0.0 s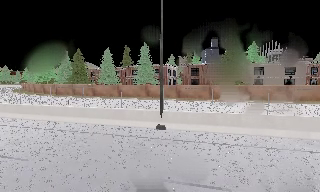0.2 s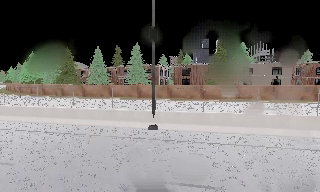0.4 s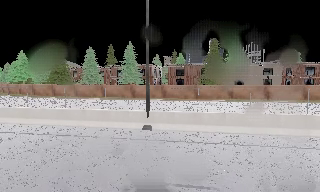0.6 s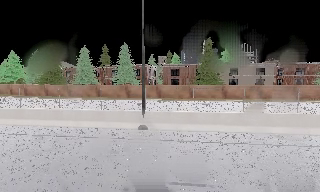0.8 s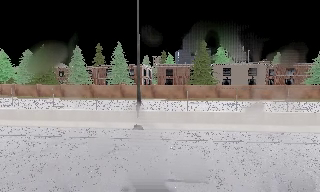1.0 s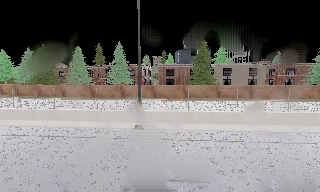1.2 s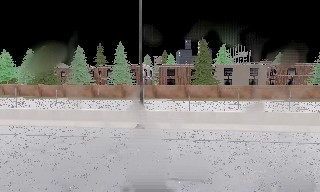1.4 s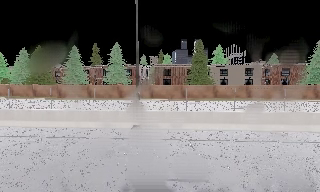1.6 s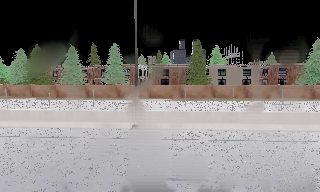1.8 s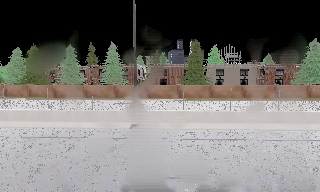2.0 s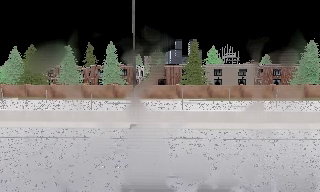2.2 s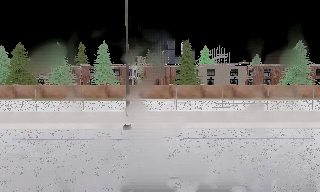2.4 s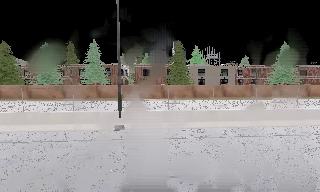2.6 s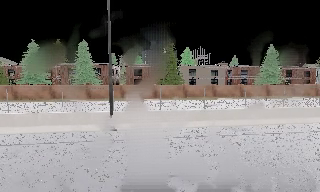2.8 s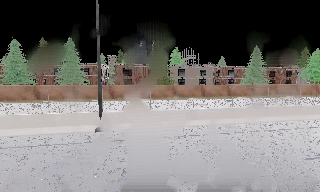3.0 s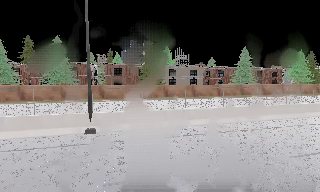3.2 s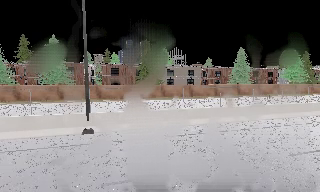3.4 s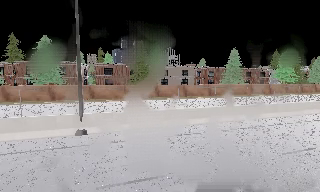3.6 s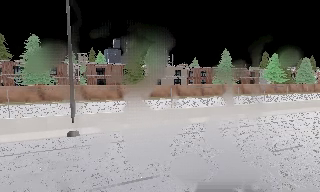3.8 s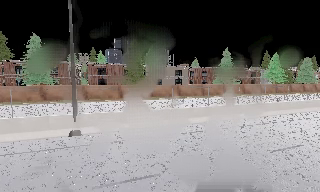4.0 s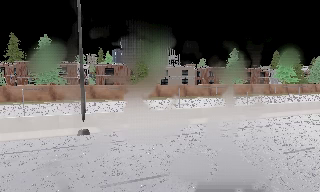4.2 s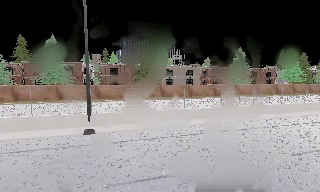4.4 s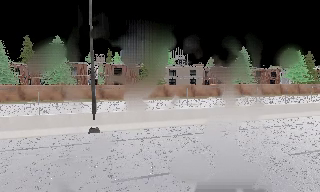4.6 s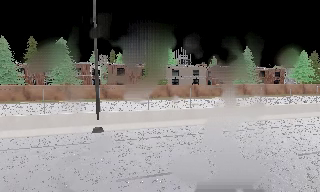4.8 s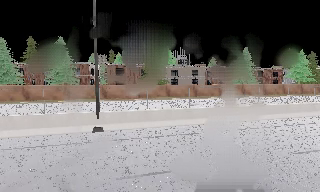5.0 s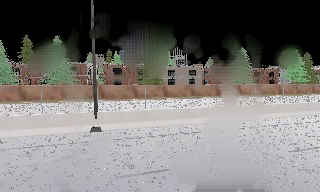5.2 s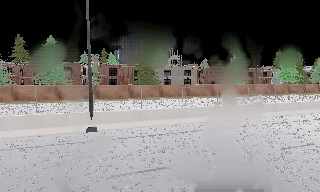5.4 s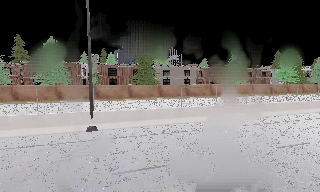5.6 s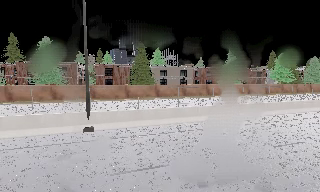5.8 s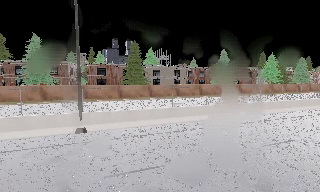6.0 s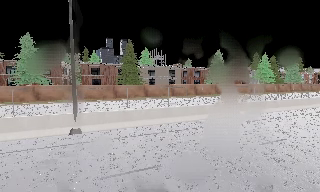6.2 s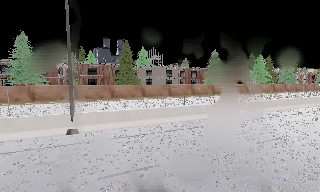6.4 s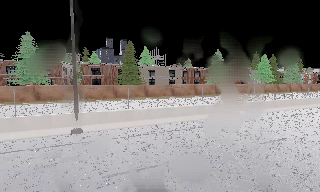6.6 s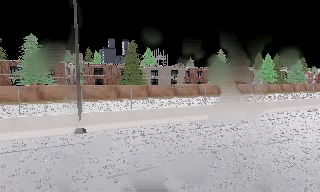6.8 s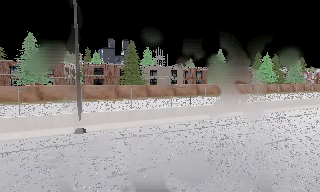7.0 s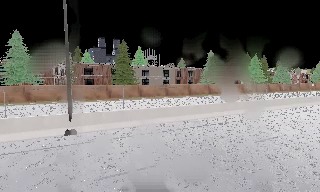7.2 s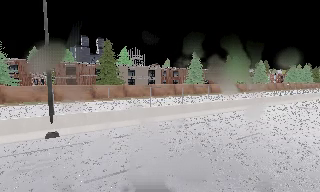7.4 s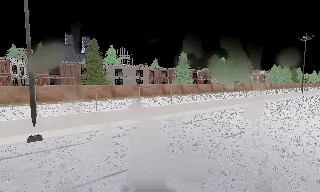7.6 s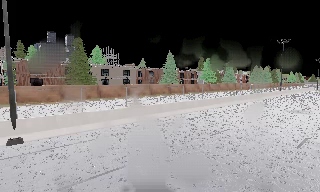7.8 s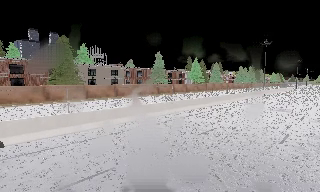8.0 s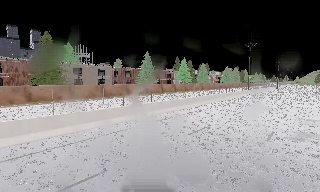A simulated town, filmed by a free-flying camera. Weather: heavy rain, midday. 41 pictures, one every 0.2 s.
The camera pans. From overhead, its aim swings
clockwise.
The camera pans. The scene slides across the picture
to the left.
0.0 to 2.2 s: The camera pans to its right, which is clockwise from overhead, by about 15 degrees.
2.2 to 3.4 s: The camera pans to its right, which is clockwise from overhead, by about 15 degrees.
3.4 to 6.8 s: The camera travels backward and to its left, about 1 m, so what stands in front gets smaller.
6.8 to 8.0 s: The camera swings to its right by about 25 degrees, and the scene slides to the left.
The film runs backward here.
